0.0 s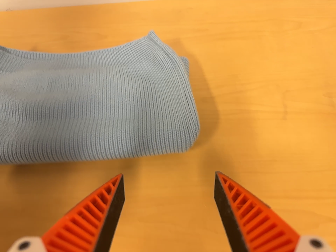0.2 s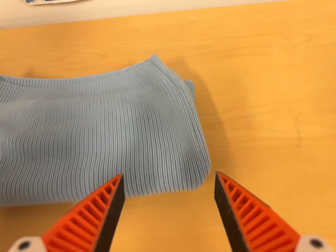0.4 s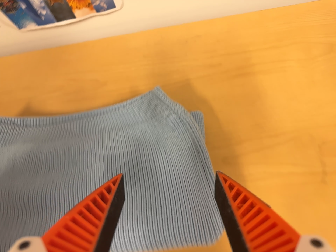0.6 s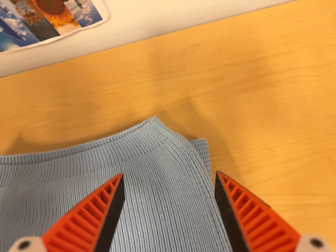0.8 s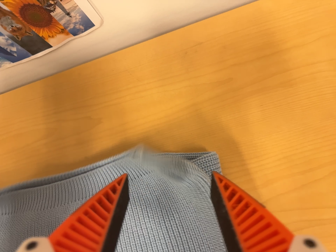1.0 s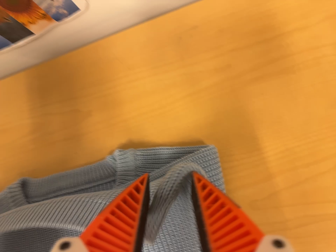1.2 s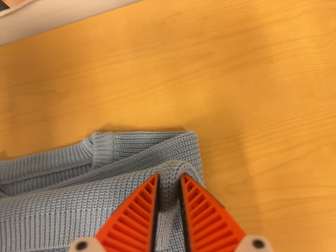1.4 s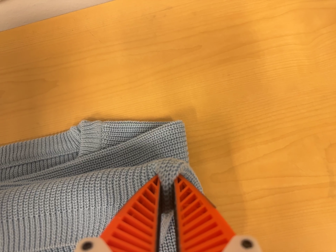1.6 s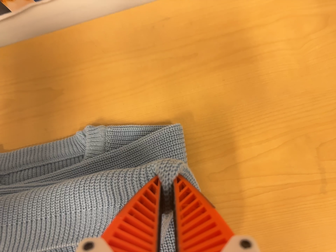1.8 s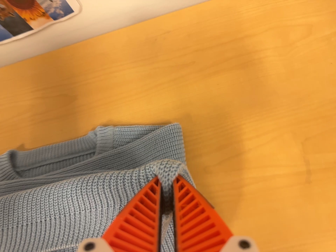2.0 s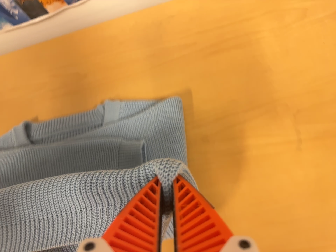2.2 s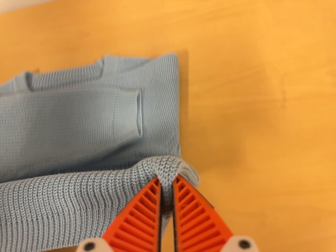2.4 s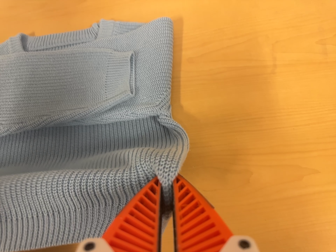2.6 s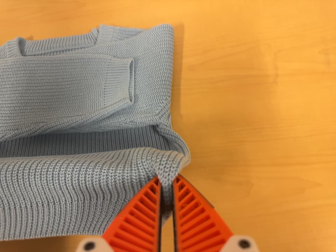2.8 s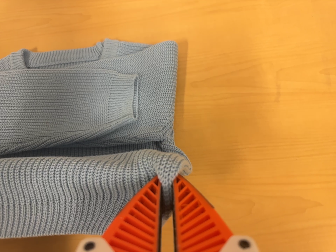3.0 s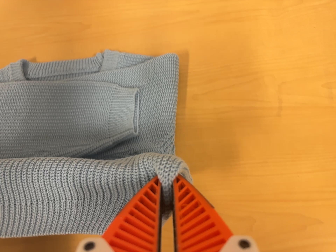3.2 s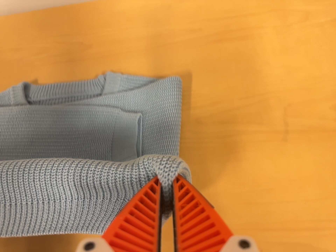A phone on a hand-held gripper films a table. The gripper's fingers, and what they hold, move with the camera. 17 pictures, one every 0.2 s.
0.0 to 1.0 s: The camera travels toward the top of its view and forward, about 28 cm. Its aim tips toward the bottom of its view by about 15 degrees. It rolls about its line of sight by about 15 degrees, and the scene rotates counterclockwise.
1.0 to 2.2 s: The camera travels toward the bottom of its view and backward, about 20 cm, so close, fixed things drift upward.
2.2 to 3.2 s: The camera travels toward the top of its view, about 4 cm, so close, fixed things drift downward.
The film runs backward here.
